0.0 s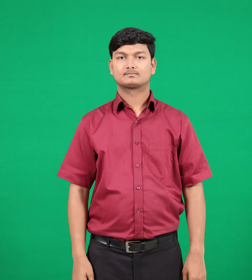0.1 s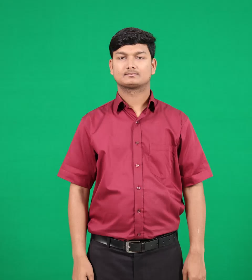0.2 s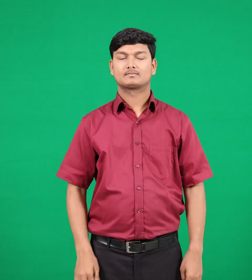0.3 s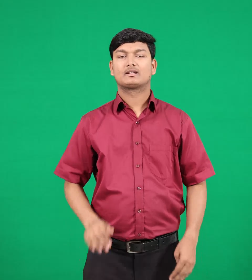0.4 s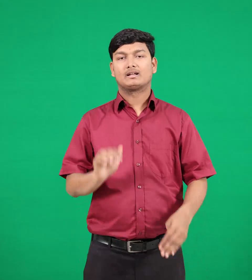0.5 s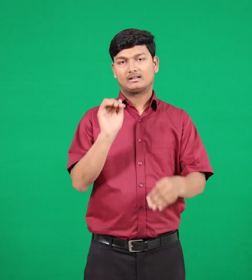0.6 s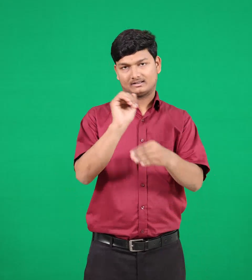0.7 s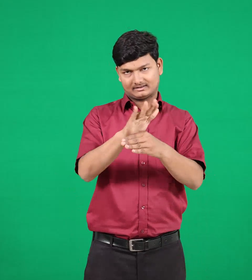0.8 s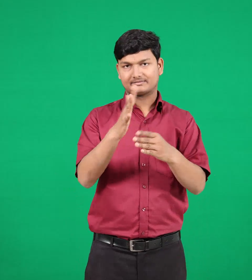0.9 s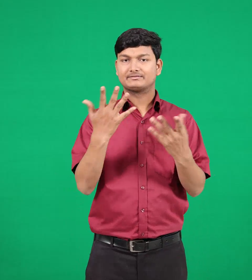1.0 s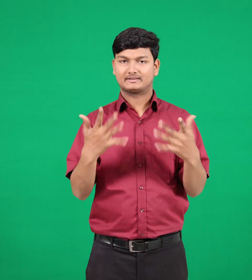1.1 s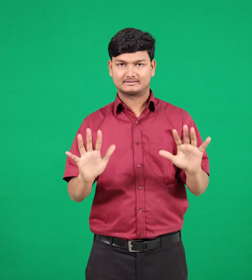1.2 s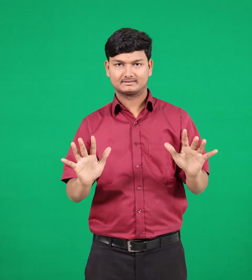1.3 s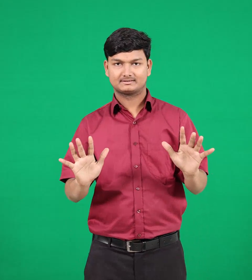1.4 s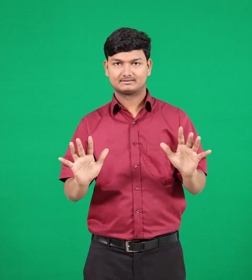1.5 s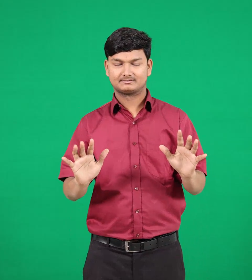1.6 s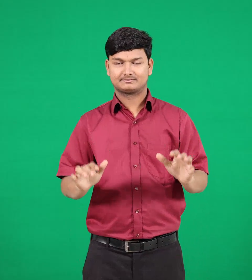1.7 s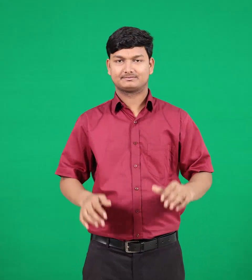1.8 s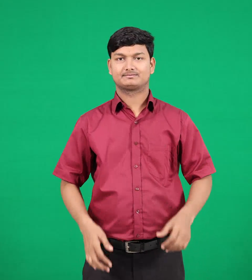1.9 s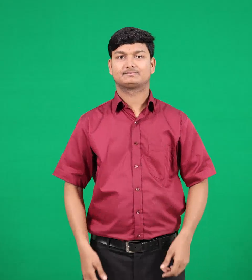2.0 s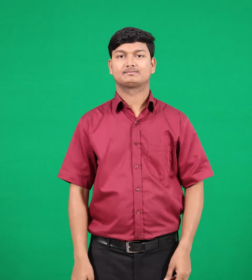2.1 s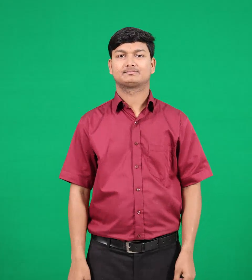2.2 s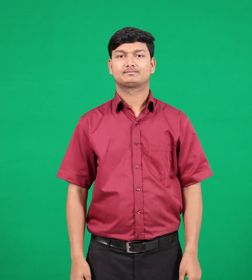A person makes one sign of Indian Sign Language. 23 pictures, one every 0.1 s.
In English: sent
